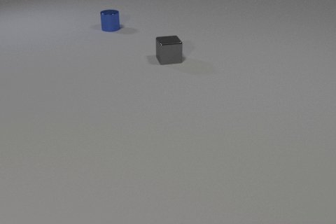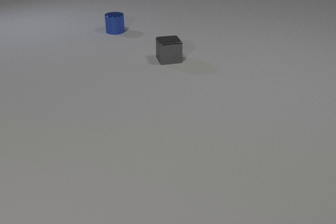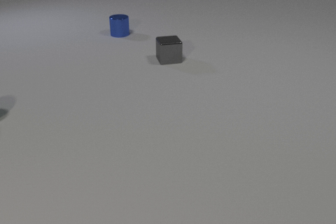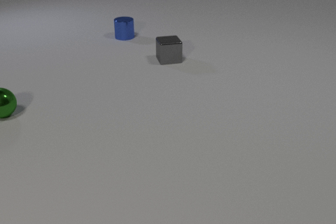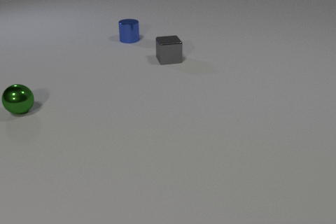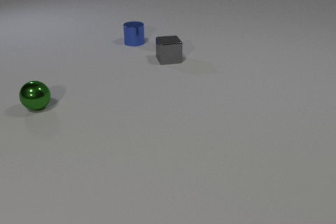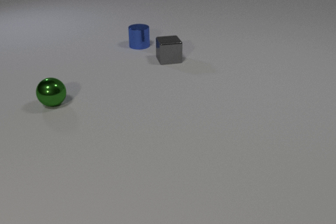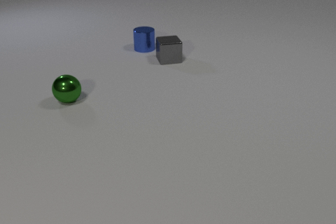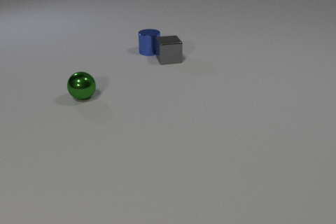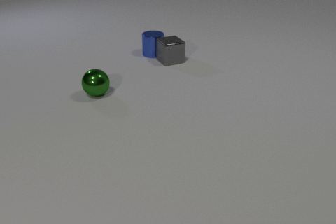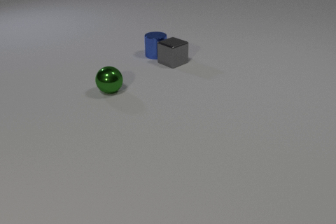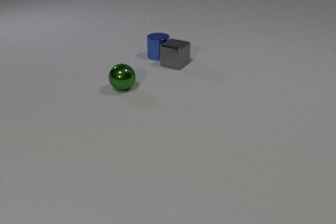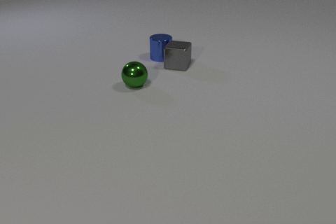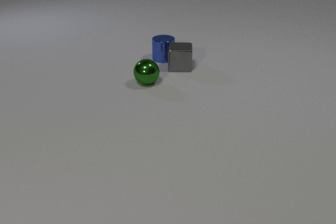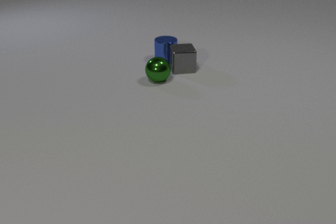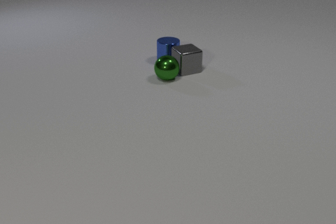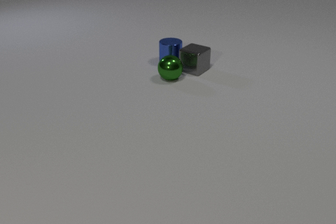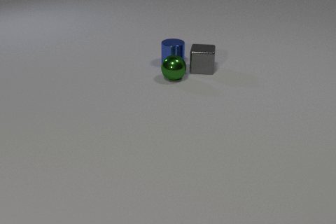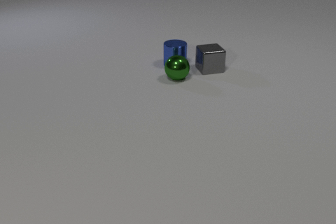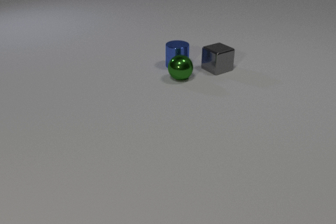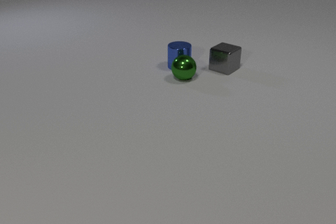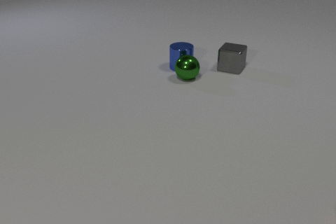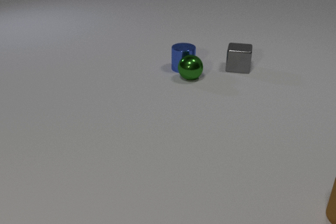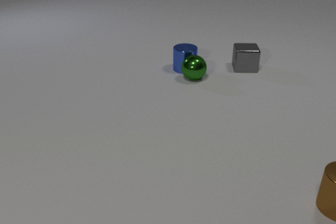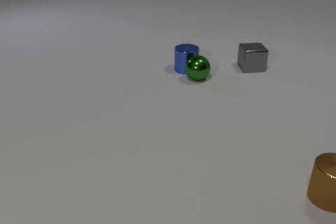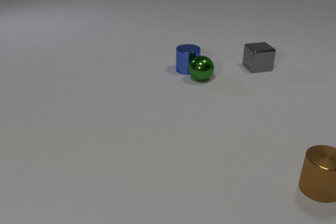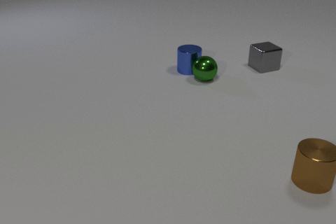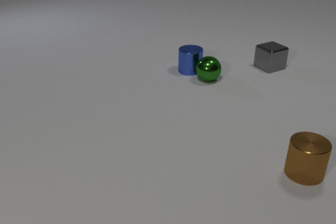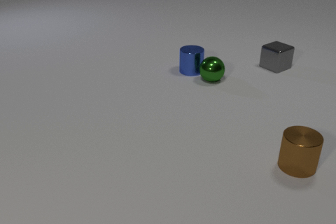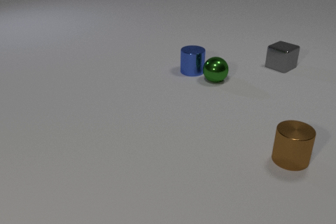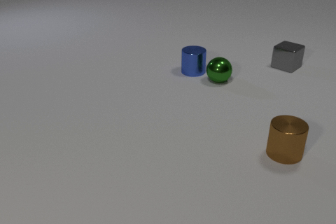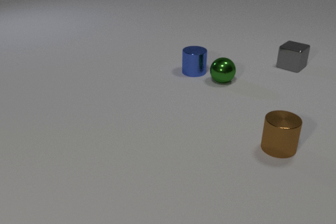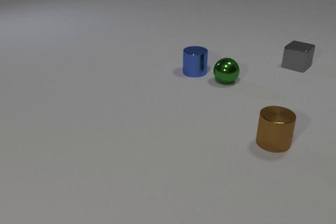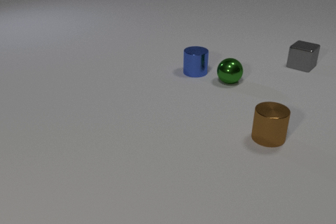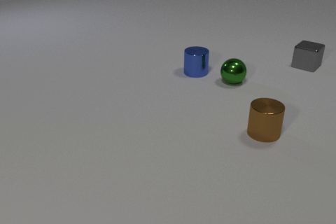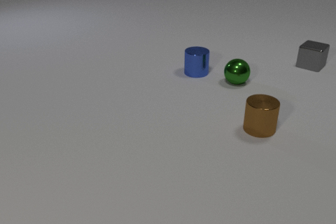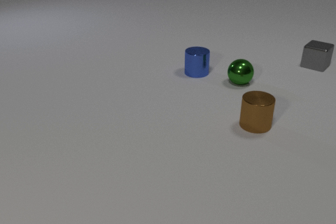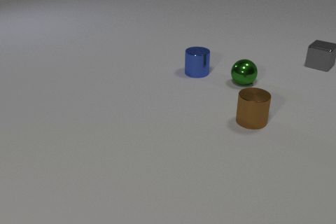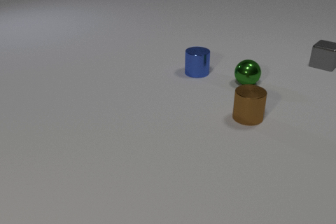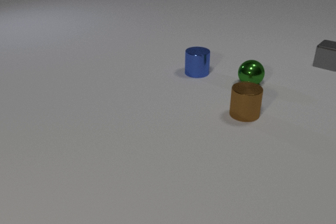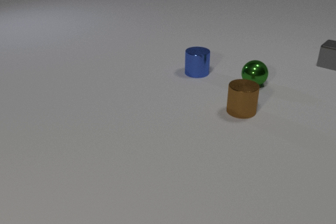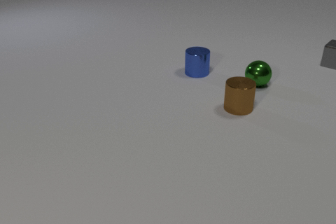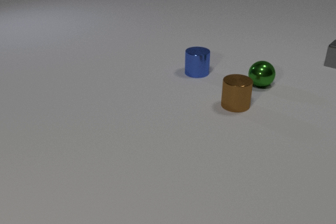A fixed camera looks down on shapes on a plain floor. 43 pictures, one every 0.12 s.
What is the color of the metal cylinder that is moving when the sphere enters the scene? blue.
What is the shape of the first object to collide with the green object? cube.
How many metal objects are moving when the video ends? 3.
0.00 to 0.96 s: The blue metal cylinder slides toward the camera and to the right. The green metal sphere comes in at the left edge, rolls to the right.
0.96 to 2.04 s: The blue metal cylinder slides toward the camera and to the right. The gray metal cube slides to the right and toward the camera, spins so that its near face slides to the right, counterclockwise seen from above. The green metal sphere rolls to the right. The blue metal cylinder and the gray metal cube collide. The gray metal cube and the green metal sphere collide.
2.04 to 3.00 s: The blue metal cylinder slides toward the camera and to the right. The gray metal cube slides to the right, spins counterclockwise seen from above by about 120 degrees, its near face sliding to the right. The brown metal cylinder comes in at the right edge, slides away from the camera and to the left. The green metal sphere rolls to the right. The blue metal cylinder and the green metal sphere collide.
3.00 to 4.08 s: The blue metal cylinder slides to the right and toward the camera. The gray metal cube slides to the right, spins counterclockwise seen from above by about 45 degrees, its near face sliding to the right. The brown metal cylinder slides away from the camera and to the left. The green metal sphere rolls to the right.
4.08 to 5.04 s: The gray metal cube slides to the right and away from the camera. The brown metal cylinder slides away from the camera and to the left. The green metal sphere rolls to the right.
